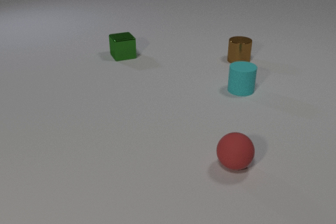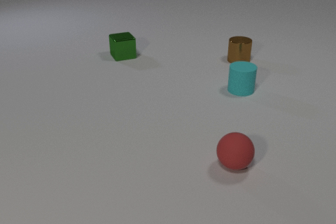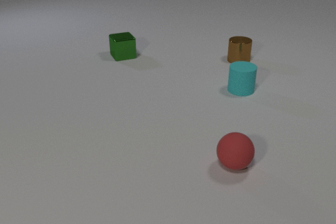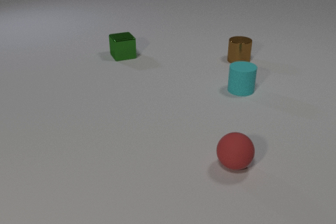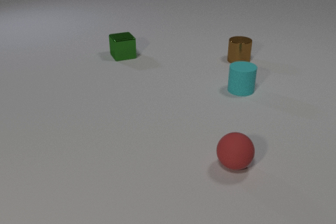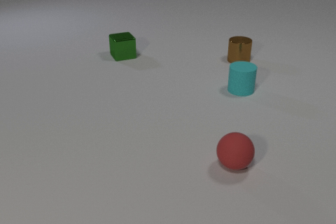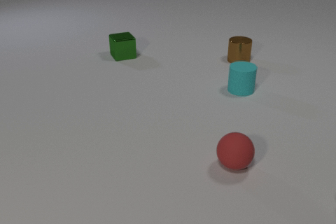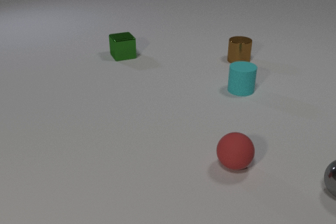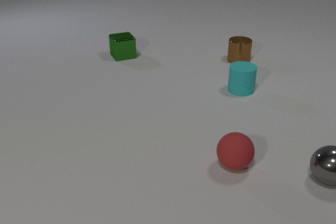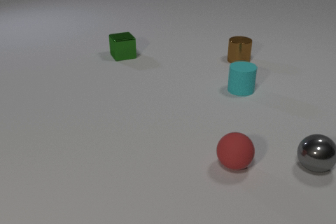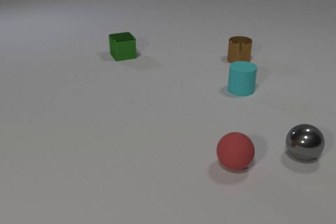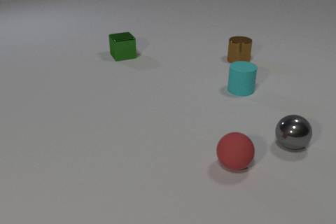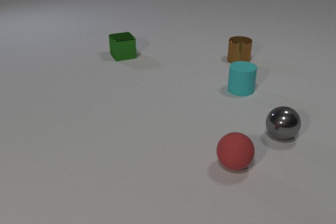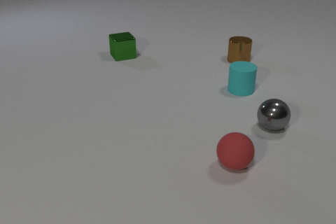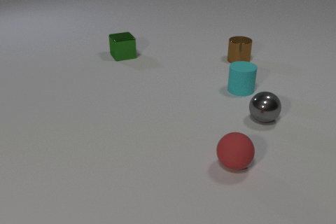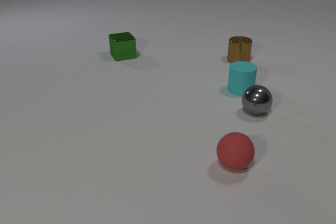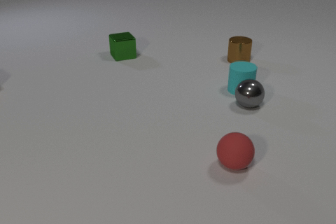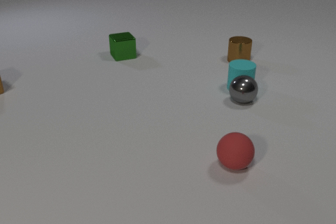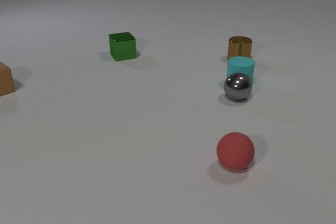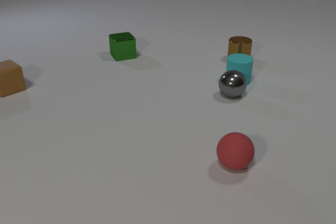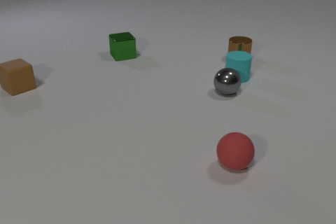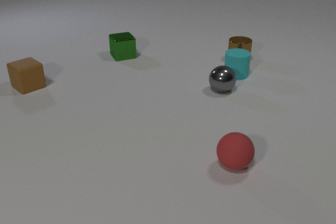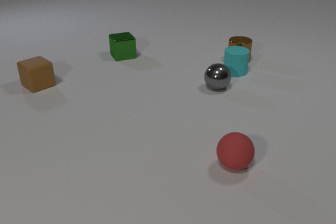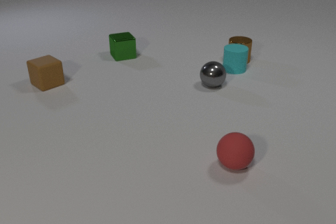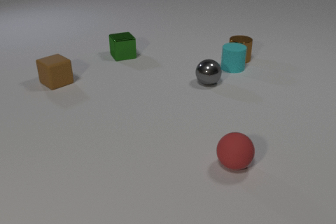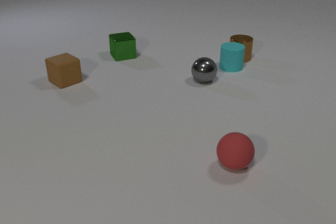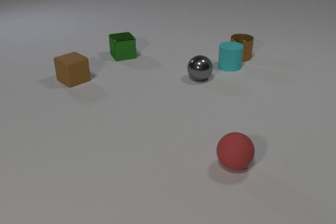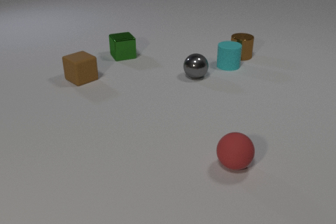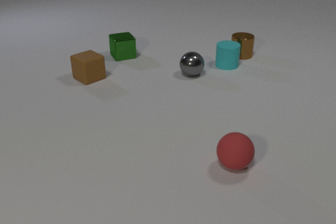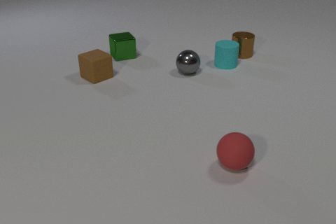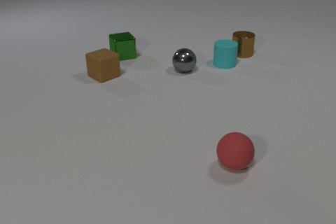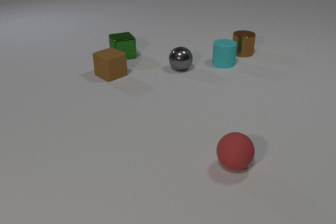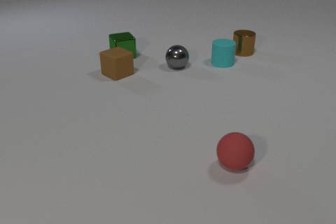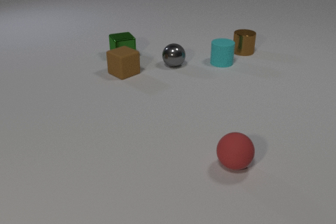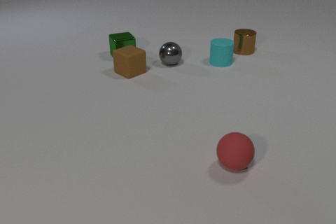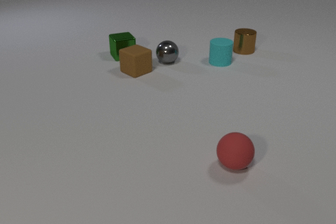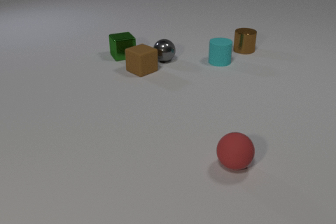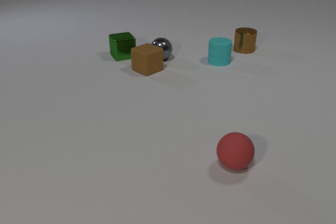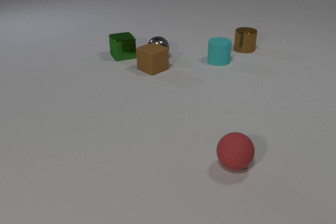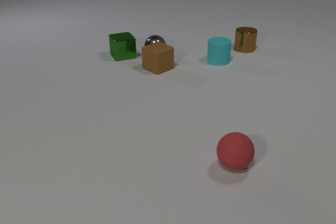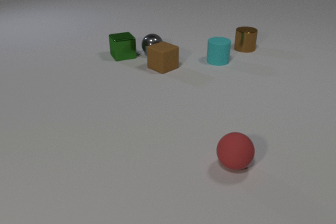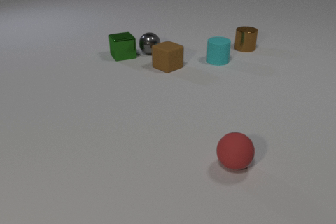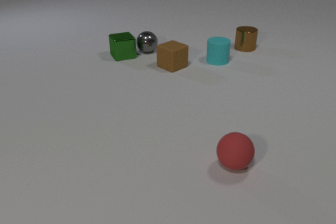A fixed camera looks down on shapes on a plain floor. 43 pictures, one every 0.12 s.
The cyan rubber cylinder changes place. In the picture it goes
away from the camera.
The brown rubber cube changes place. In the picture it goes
to the right.
0.00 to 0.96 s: The gray metal sphere comes in at the right edge, rolls away from the camera and to the left.
0.96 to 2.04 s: The gray metal sphere rolls away from the camera and to the left. The brown rubber cube comes in at the left edge. The gray metal sphere and the cyan rubber cylinder collide.
2.04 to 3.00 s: The gray metal sphere rolls away from the camera and to the left. The cyan rubber cylinder slides away from the camera. The brown metal cylinder slides away from the camera. The brown rubber cube slides to the right. The cyan rubber cylinder and the brown metal cylinder collide.
3.00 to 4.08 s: The gray metal sphere rolls away from the camera and to the left. The cyan rubber cylinder slides away from the camera and to the left. The brown metal cylinder slides away from the camera. The brown rubber cube slides to the right.
4.08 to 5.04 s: The gray metal sphere rolls away from the camera and to the left. The brown metal cylinder slides away from the camera. The brown rubber cube slides to the right.
What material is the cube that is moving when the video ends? rubber.
How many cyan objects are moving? 1.
How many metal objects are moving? 2.
